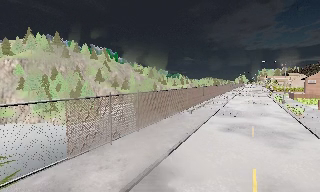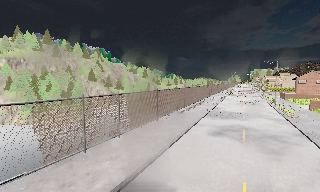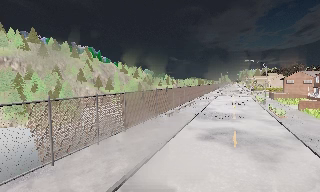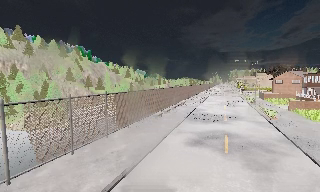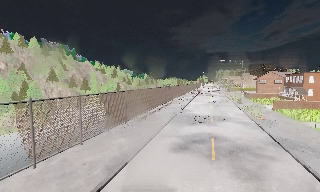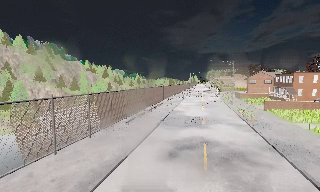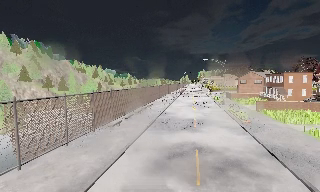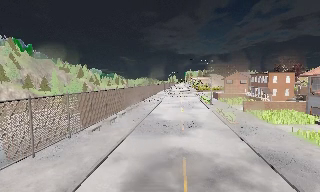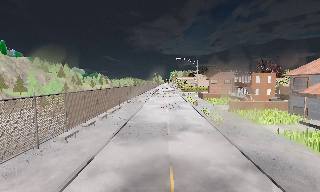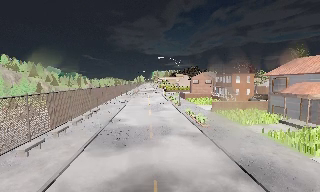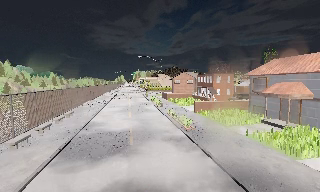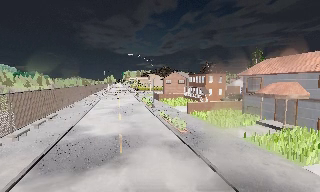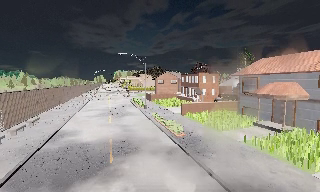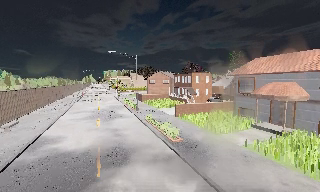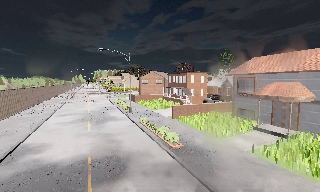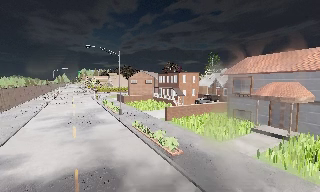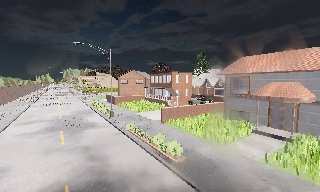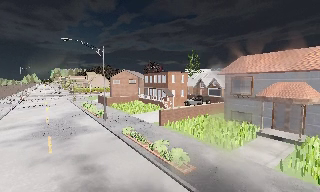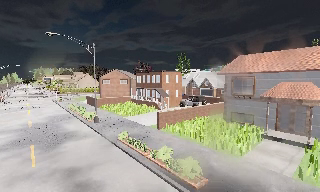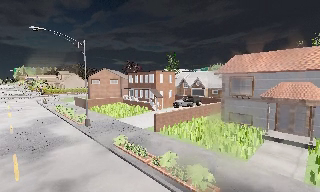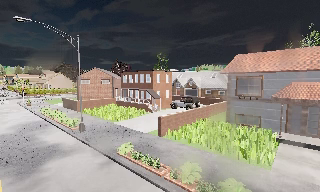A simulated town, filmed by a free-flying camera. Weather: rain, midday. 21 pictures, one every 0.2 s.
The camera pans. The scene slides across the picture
to the left.
The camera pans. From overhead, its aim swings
clockwise.
0.0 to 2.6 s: The camera pans to its right, which is clockwise from overhead, by about 50 degrees. It travels forward, about 14 m.
2.6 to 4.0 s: The camera pans to its right, which is clockwise from overhead, by about 25 degrees. It travels forward and to its left, about 8 m, so what stands in front looms larger.
The film runs forward here.
